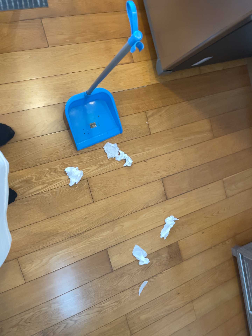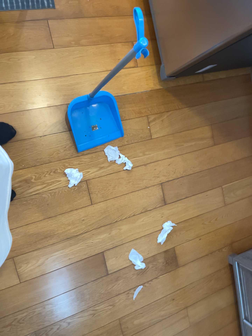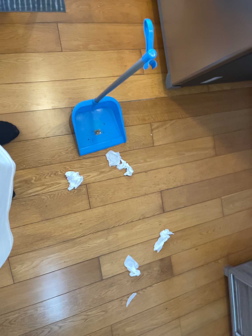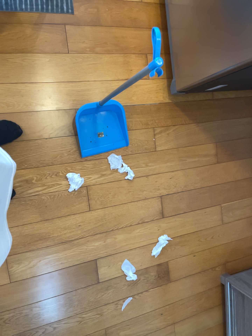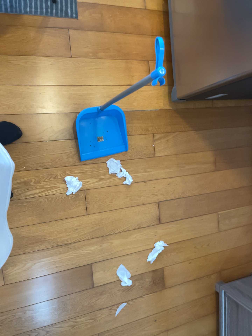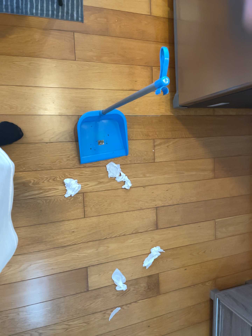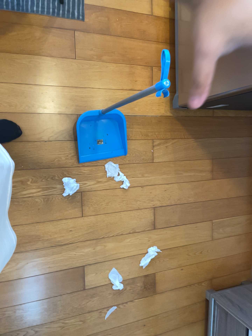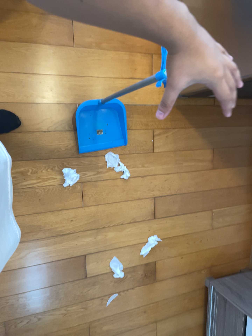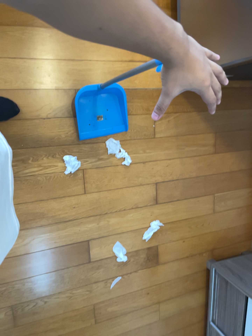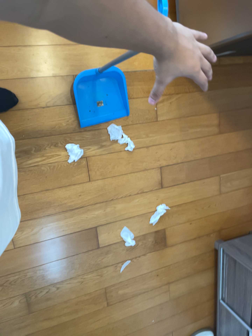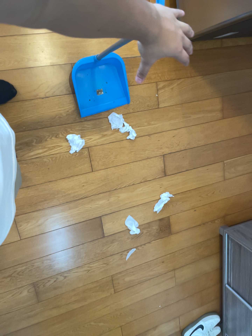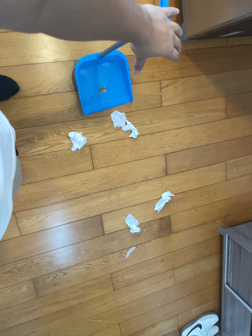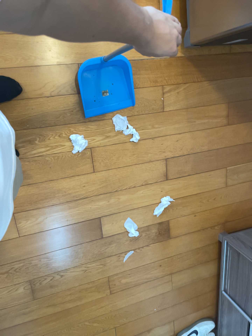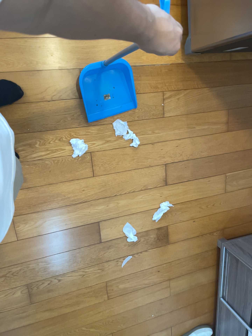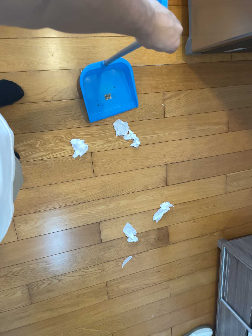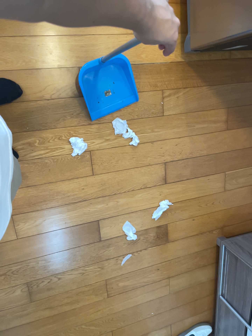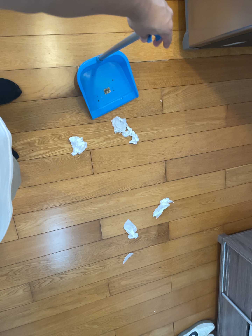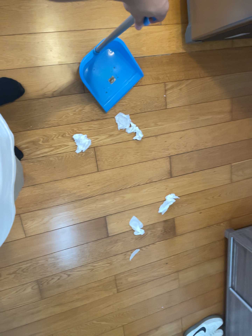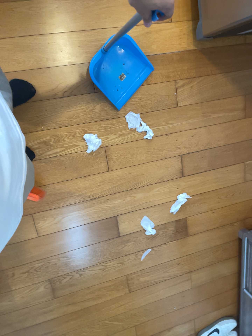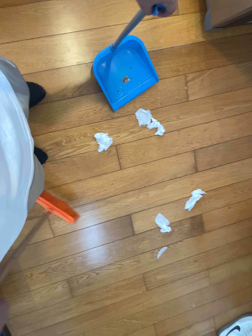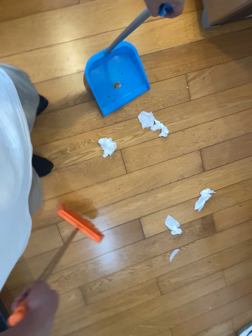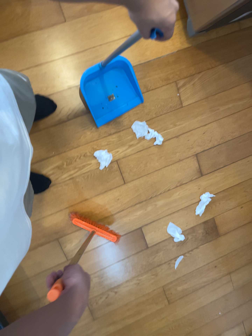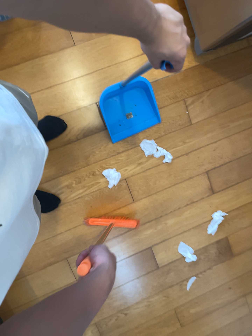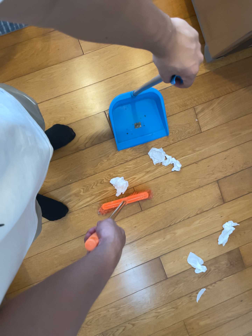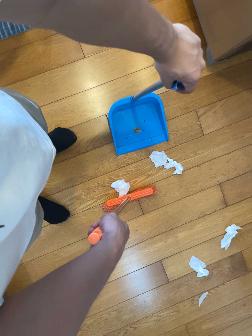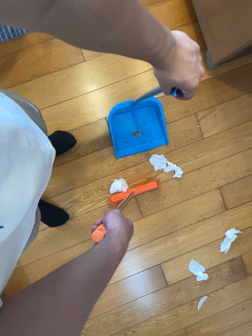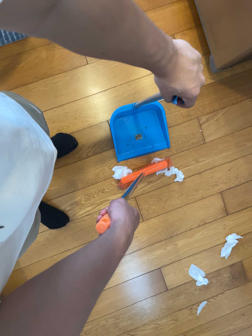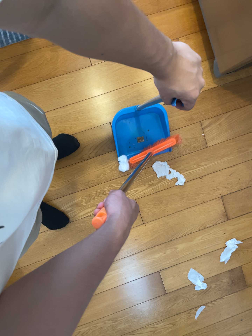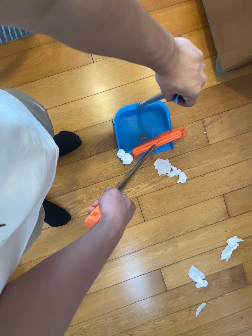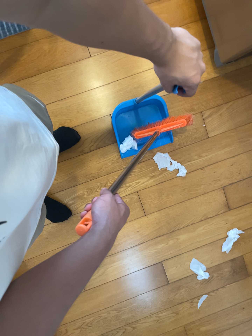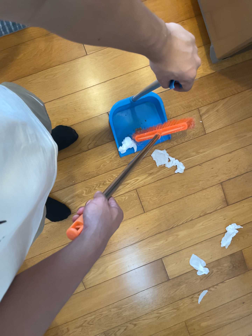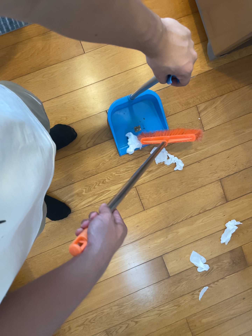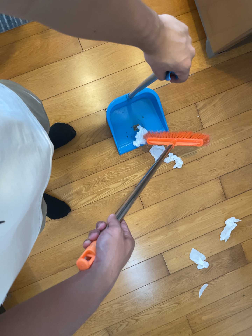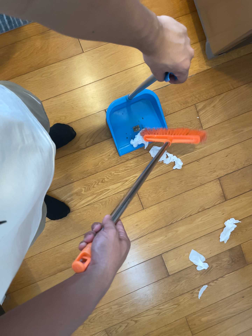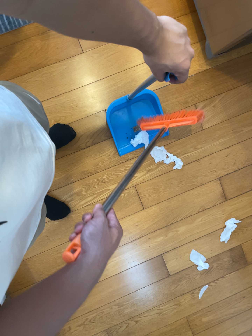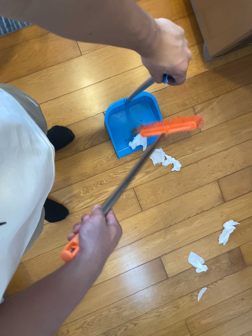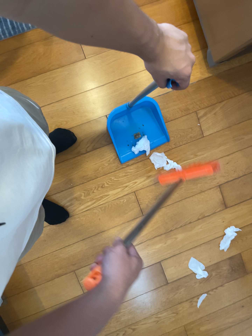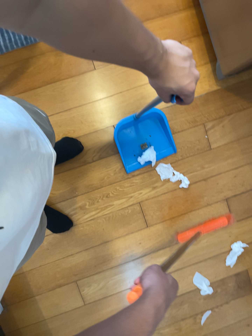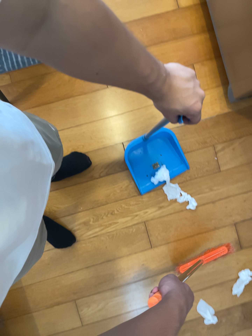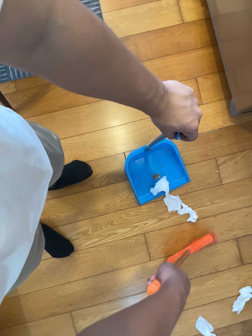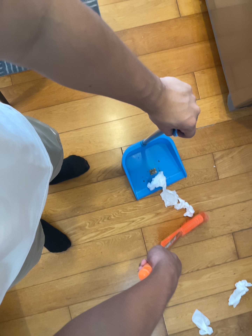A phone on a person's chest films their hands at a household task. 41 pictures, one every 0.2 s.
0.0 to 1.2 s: The camera travels toward the top of its view, about 7 cm, so close, fixed things drift downward. It rolls about its line of sight by about 15 degrees, and the scene rotates clockwise.
1.2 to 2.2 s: The camera's aim tips toward the bottom of its view by about 15 degrees, and the scene shifts upward.
2.2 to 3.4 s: The camera shifts only a little, or ends up much as it began.
3.4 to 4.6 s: The camera pans to its left by about 15 degrees. It travels to its right and toward the top of its view, about 12 cm. It rolls about its line of sight by about 10 degrees, and the scene rotates counterclockwise.
4.6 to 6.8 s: The camera shifts only a little, or ends up much as it began.
6.8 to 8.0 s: The camera's aim tips toward the top of its view by about 10 degrees, and the scene shifts downward.
The film runs forward here.
